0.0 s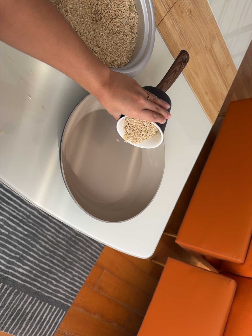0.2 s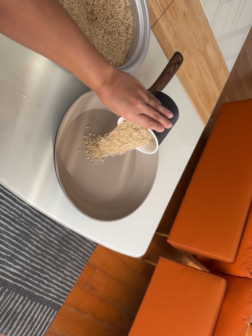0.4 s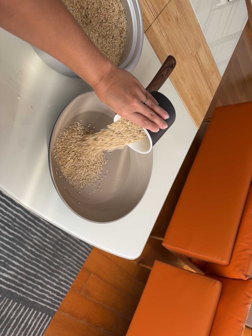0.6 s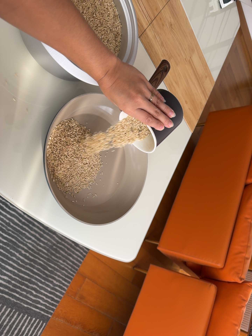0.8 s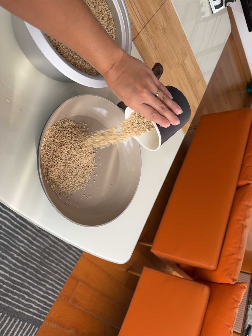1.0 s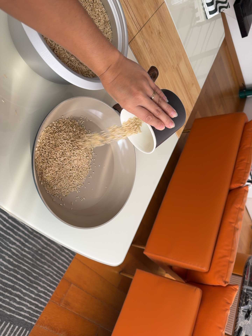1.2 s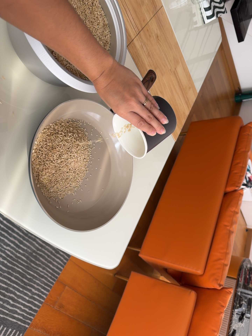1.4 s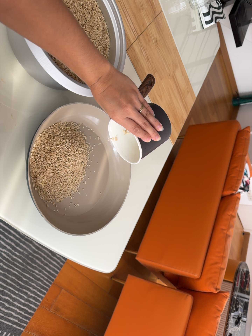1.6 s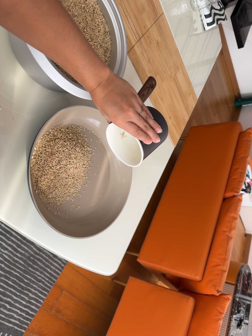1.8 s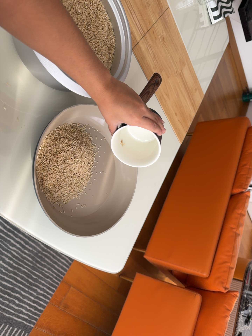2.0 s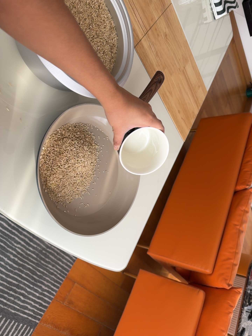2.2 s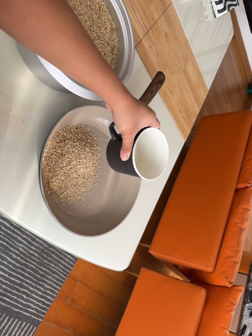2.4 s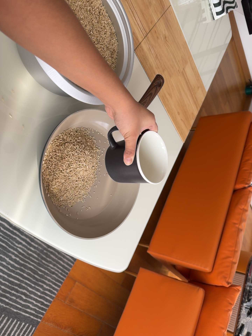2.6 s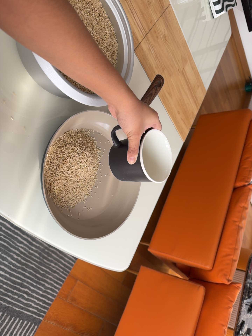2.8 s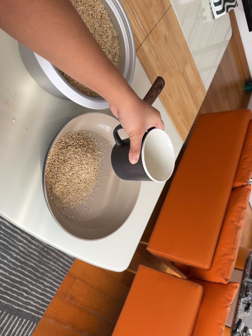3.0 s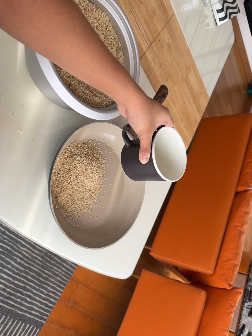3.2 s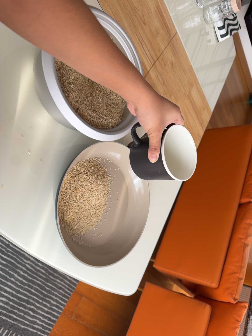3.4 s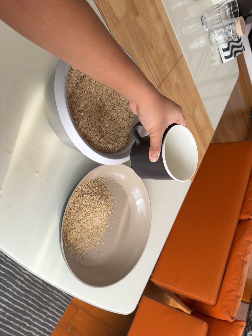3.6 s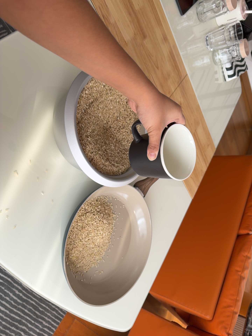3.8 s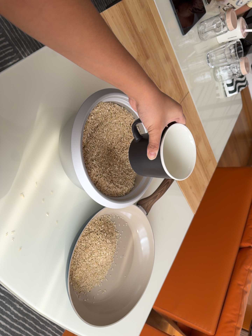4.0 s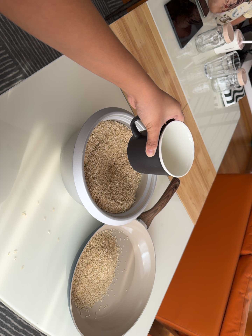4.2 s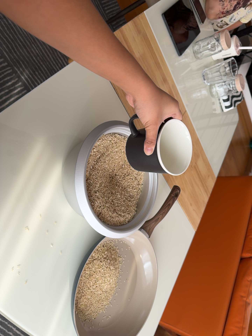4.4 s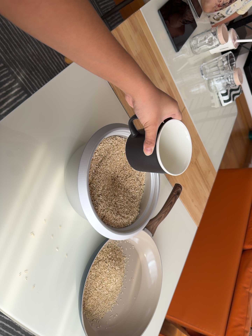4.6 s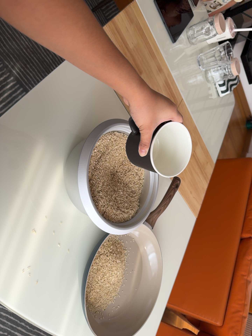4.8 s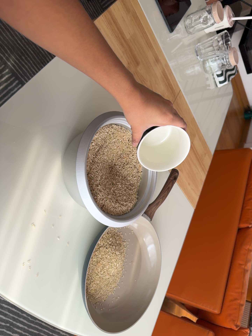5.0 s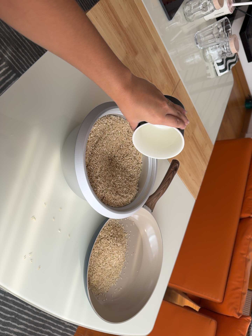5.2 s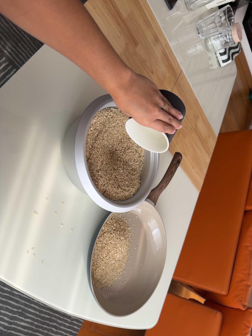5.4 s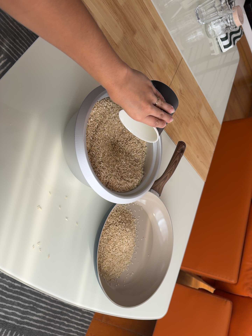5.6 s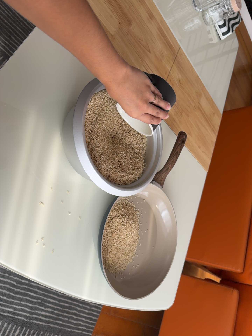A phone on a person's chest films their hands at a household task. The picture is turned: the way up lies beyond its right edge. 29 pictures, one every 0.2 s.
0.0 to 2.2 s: The camera shifts only a little, or ends up much as it began.
2.2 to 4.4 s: The camera travels toward the top of its view, about 24 cm, so close, fixed things drift downward.
4.4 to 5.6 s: The camera's aim tips toward the bottom of its view by about 10 degrees, and the scene shifts upward. It rolls about its line of sight by about 10 degrees, and the scene rotates counterclockwise.
The film runs forward here.
